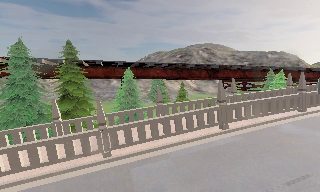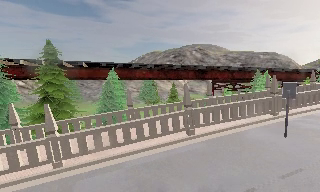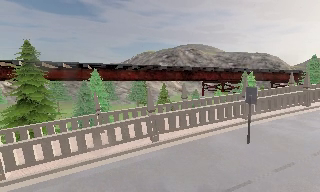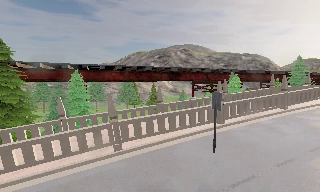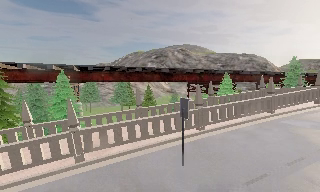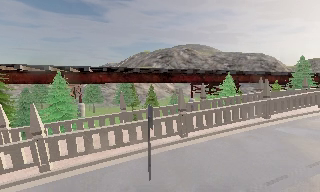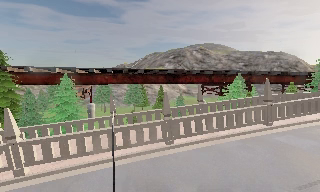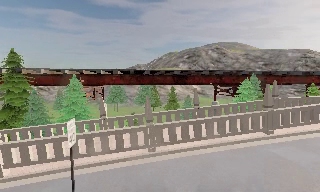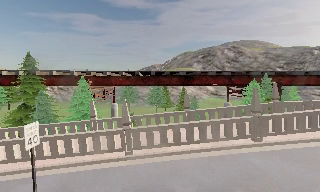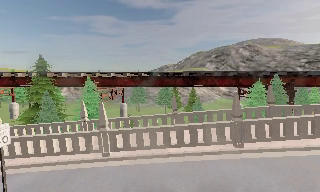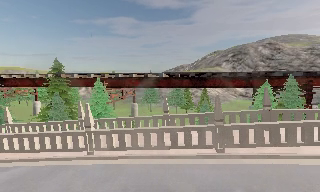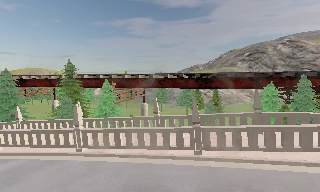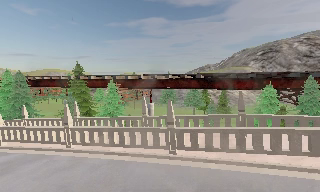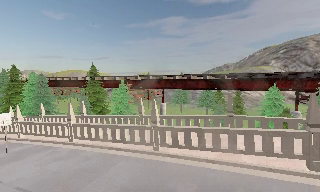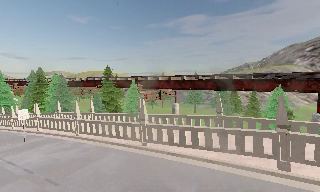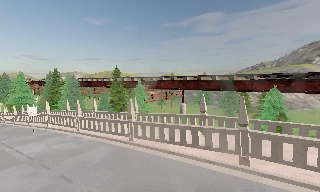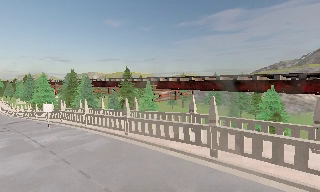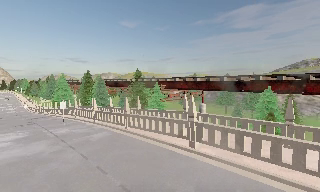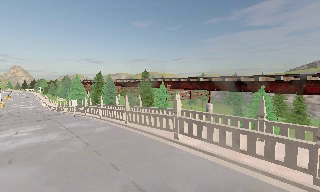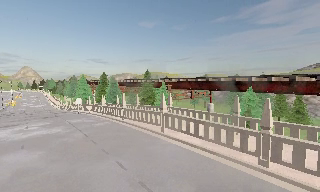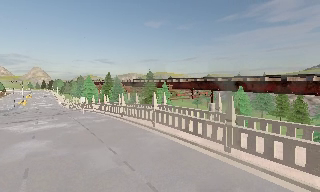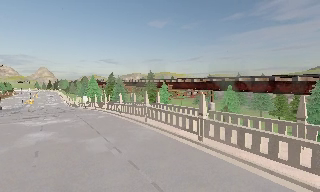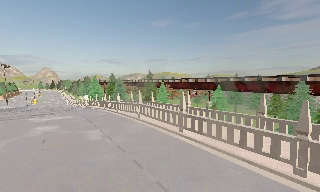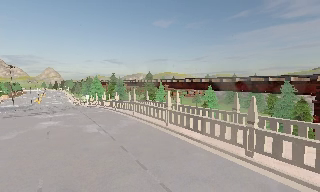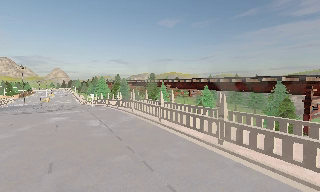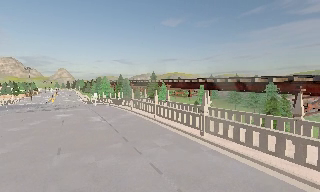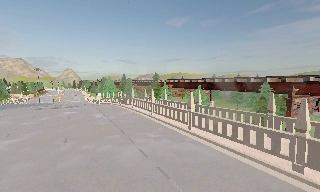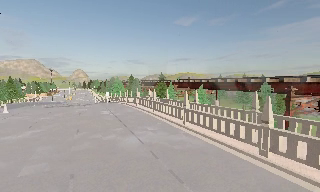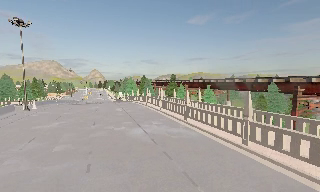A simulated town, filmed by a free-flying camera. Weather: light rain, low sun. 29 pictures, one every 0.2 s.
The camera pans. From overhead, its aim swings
counterclockwise.
0.0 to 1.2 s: The camera travels to its right, about 10 m, so close, fixed things drift to the left.
1.2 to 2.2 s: The camera pans to its left, which is counterclockwise from overhead, by about 30 degrees. It travels to its right, about 9 m.
2.2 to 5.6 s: The camera pans to its left, which is counterclockwise from overhead, by about 55 degrees. It travels backward and to its right, about 30 m.
The film runs backward here.
